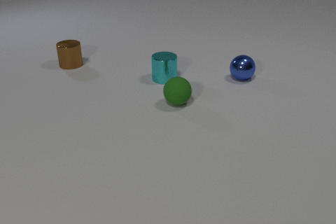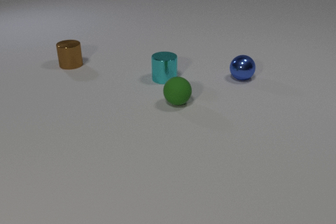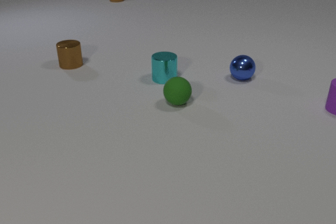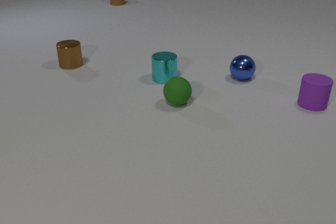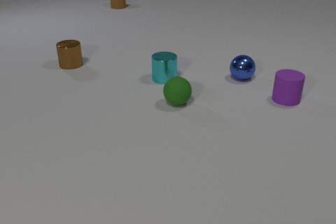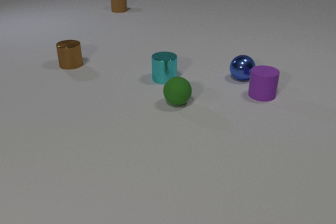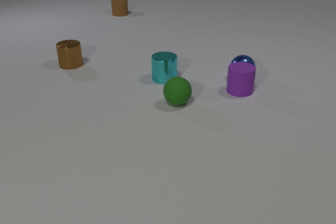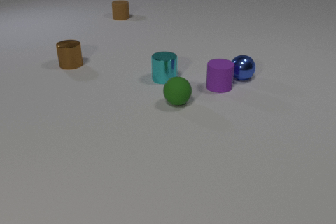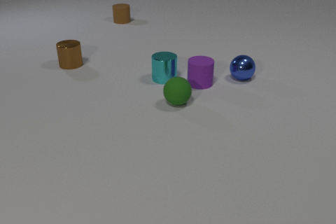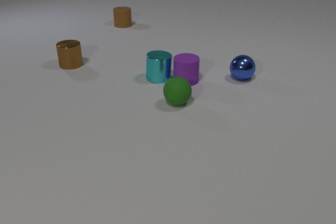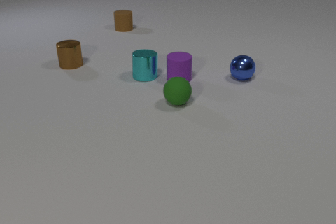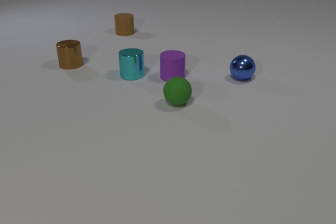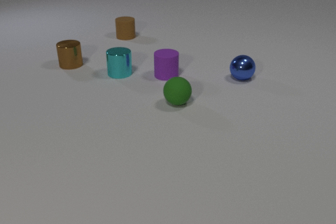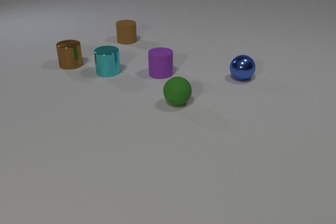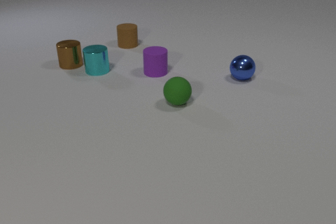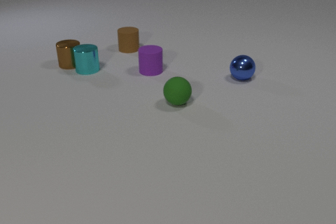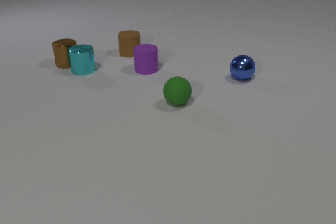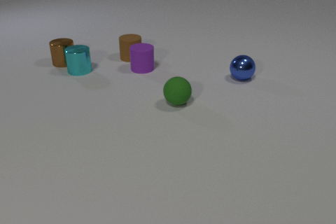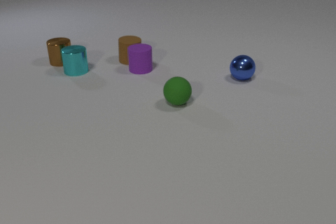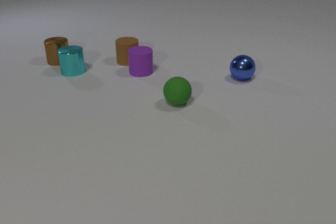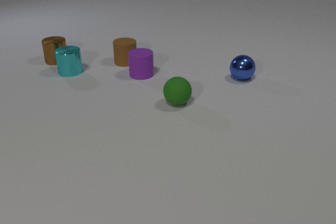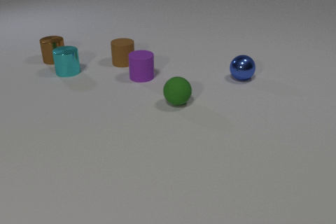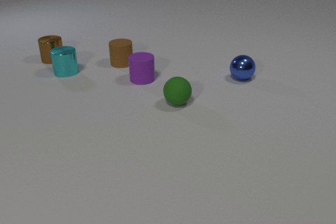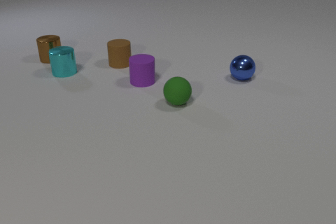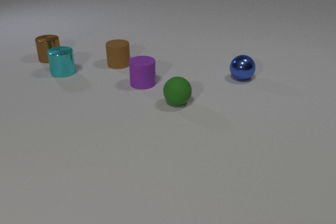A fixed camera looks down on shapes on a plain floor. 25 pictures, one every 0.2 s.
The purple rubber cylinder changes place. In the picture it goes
to the left.
The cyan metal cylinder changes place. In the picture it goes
to the left.
0.0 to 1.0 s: The purple rubber cylinder comes in at the right edge, slides to the left. The brown rubber cylinder comes in at the top edge, slides toward the camera.
1.0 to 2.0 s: The purple rubber cylinder slides to the left. The cyan metal cylinder slides to the left. The brown rubber cylinder slides toward the camera. The purple rubber cylinder and the cyan metal cylinder collide.
2.0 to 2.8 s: The purple rubber cylinder slides to the left and away from the camera. The cyan metal cylinder slides to the left and away from the camera. The brown rubber cylinder slides toward the camera.
2.8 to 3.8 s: The purple rubber cylinder slides to the left. The cyan metal cylinder slides to the left. The brown rubber cylinder slides toward the camera. The brown metal cylinder slides away from the camera and to the left. The cyan metal cylinder and the brown metal cylinder collide. The purple rubber cylinder and the brown rubber cylinder collide.
3.8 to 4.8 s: The purple rubber cylinder slides toward the camera. The cyan metal cylinder slides to the left. The brown rubber cylinder slides to the left and toward the camera. The brown metal cylinder slides away from the camera and to the left.
Are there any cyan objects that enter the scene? no.
How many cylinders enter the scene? 2.
What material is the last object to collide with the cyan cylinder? metal.
